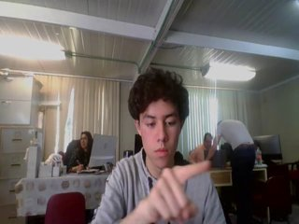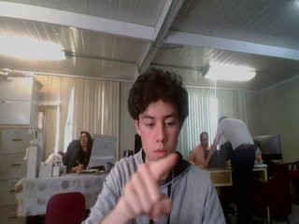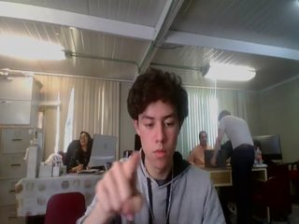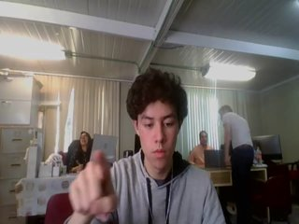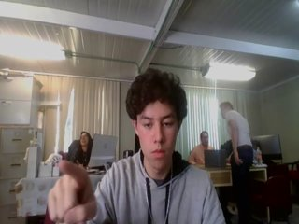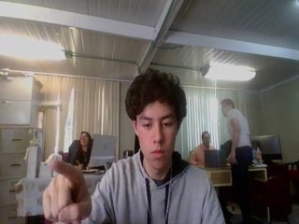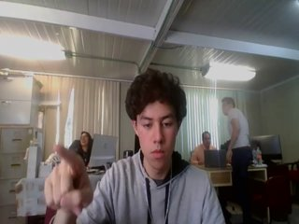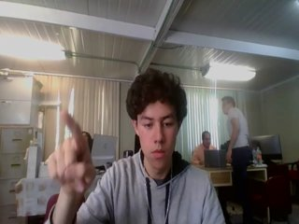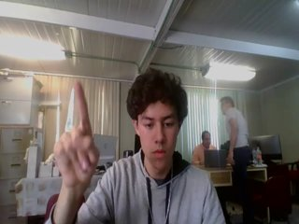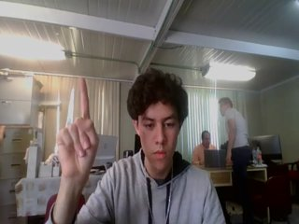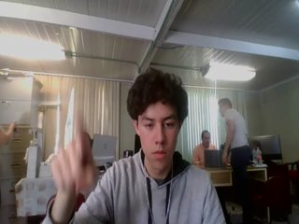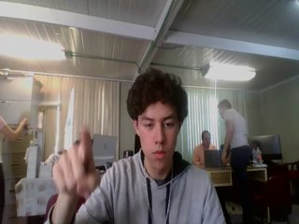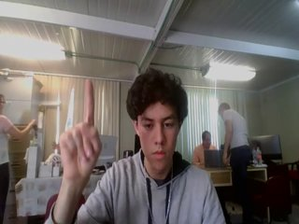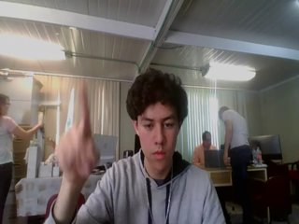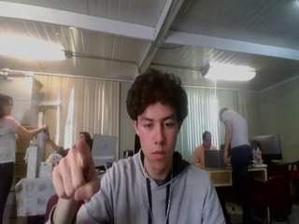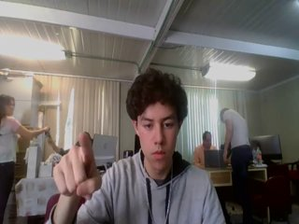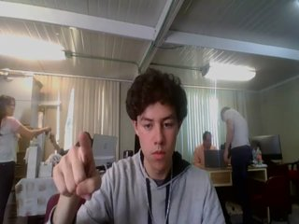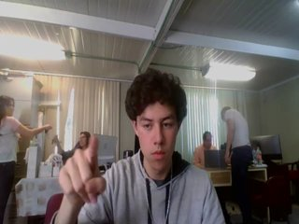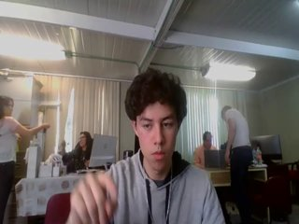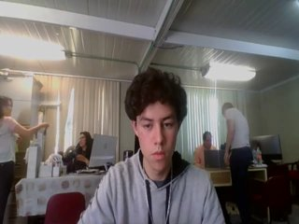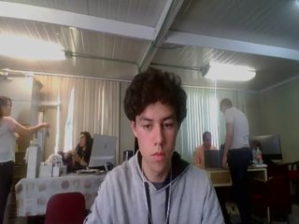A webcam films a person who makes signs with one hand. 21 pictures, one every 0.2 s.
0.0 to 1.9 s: Pointing with one finger.
2.0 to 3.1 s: Double click with one finger.
3.2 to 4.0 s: Non-gesture.
